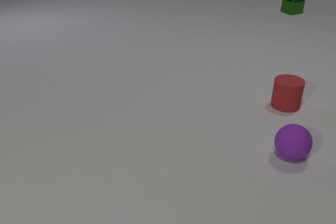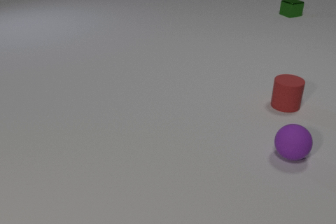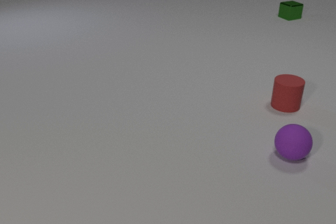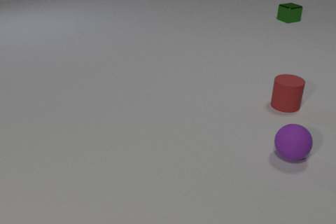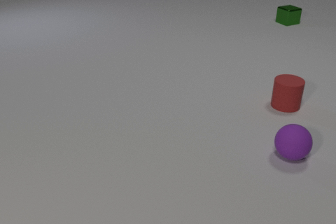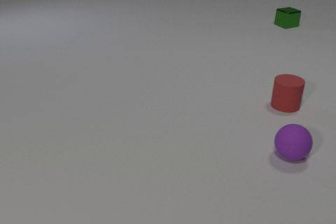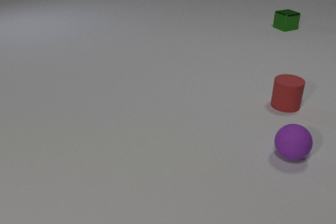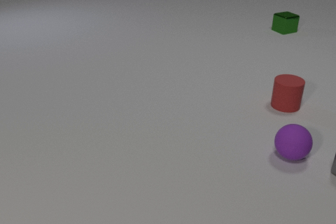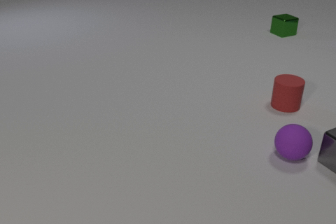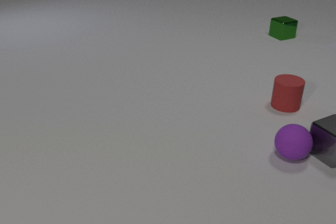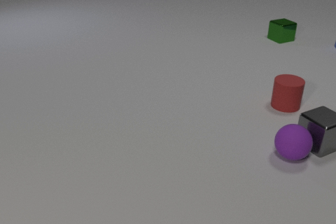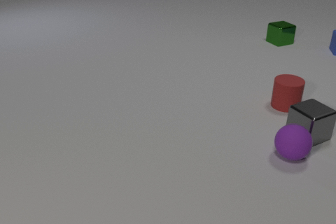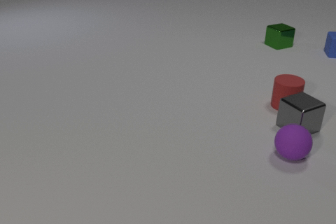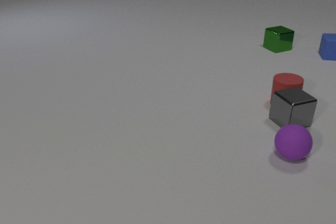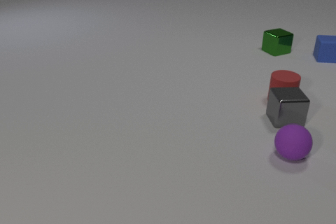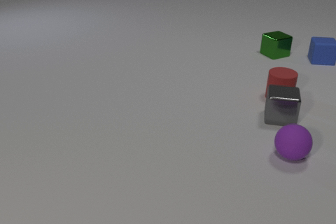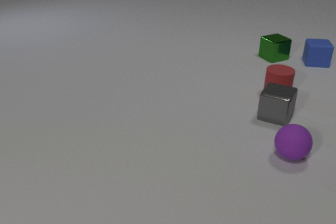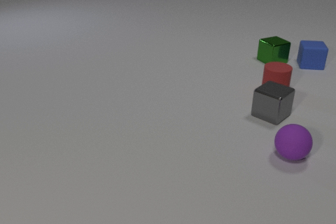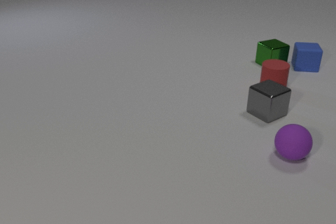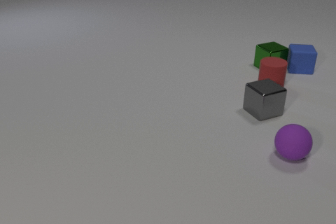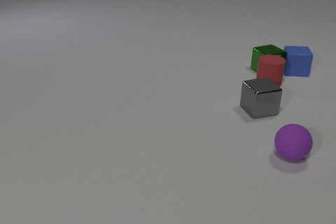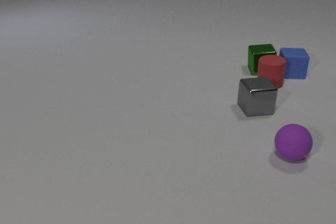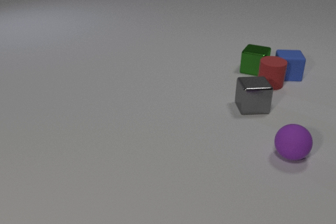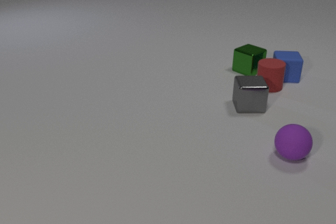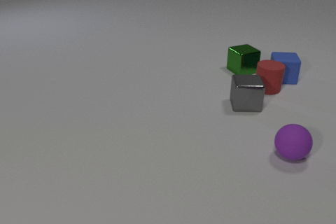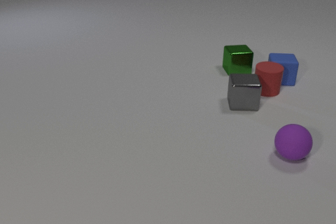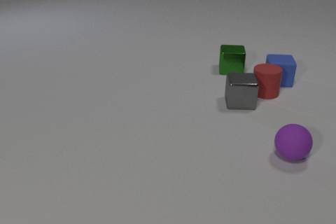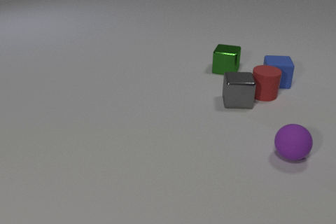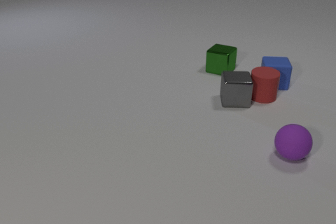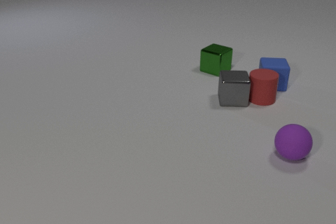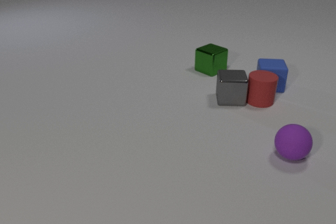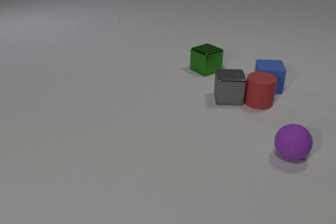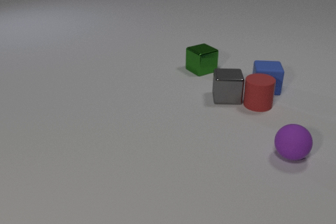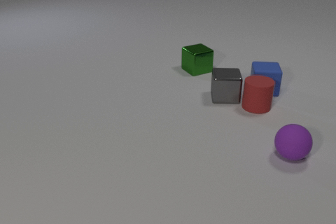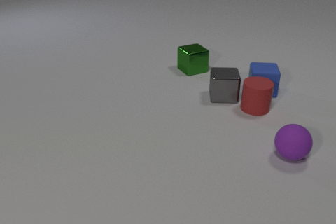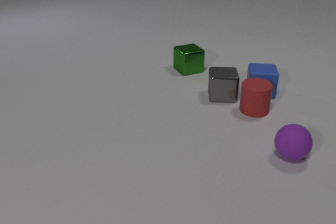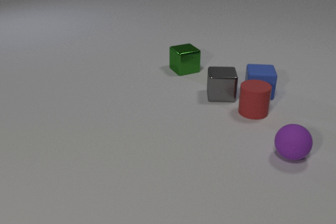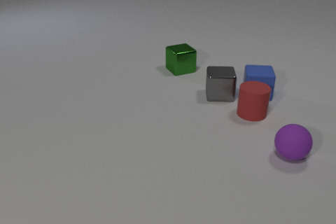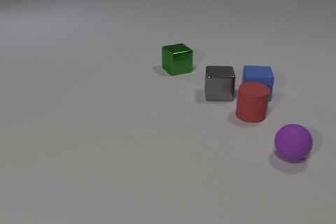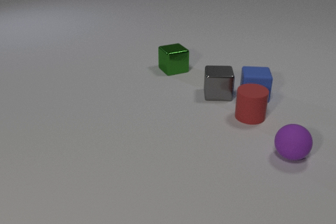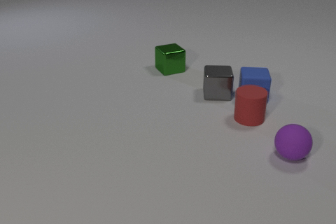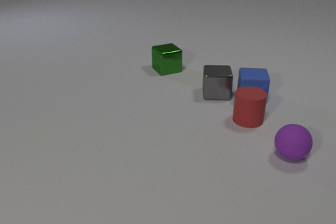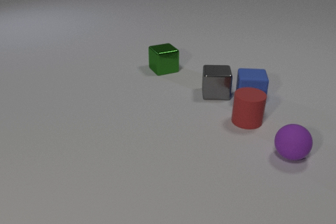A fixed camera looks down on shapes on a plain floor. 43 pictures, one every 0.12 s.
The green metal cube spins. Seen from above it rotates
clockwise.
The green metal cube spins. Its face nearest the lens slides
to the left.
0.00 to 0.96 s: The gray metal cube comes in at the right edge, slides to the left and away from the camera. The green metal cube slides toward the camera.
0.96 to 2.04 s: The gray metal cube slides to the left and away from the camera, spins clockwise seen from above by about 75 degrees, its near face sliding to the left. The red rubber cylinder slides away from the camera. The green metal cube slides toward the camera. The blue rubber cube comes in at the right edge, slides toward the camera and to the left. The gray metal cube and the red rubber cylinder collide.
2.04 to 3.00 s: The gray metal cube slides to the left and away from the camera, spins so that its near face slides to the left, clockwise seen from above. The red rubber cylinder slides to the left. The green metal cube slides to the left and toward the camera, spins clockwise seen from above by about 105 degrees, its near face sliding to the left. The blue rubber cube slides toward the camera and to the left. The green metal cube and the blue rubber cube collide. The red rubber cylinder and the green metal cube collide. The red rubber cylinder and the blue rubber cube collide.
3.00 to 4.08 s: The gray metal cube slides to the left and away from the camera. The red rubber cylinder slides toward the camera. The green metal cube slides to the left, spins clockwise seen from above by about 75 degrees, its near face sliding to the left. The blue rubber cube slides toward the camera and to the left.
4.08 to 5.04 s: The gray metal cube slides to the left. The red rubber cylinder slides toward the camera. The green metal cube slides to the left. The blue rubber cube slides toward the camera and to the left.
How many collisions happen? 4.
How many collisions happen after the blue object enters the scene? 4.
What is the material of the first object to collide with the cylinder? metal.
